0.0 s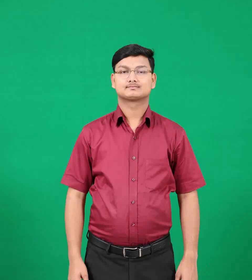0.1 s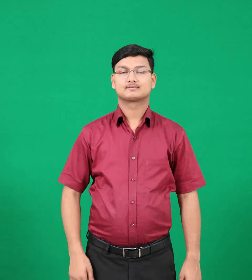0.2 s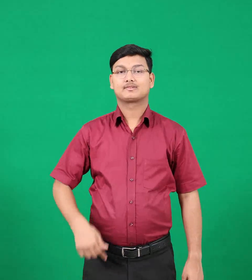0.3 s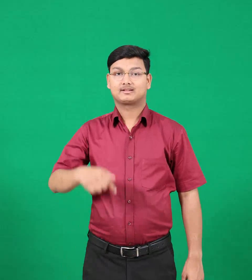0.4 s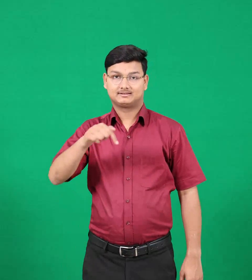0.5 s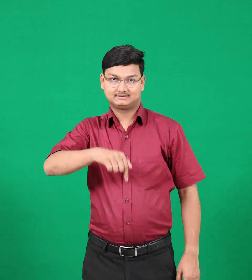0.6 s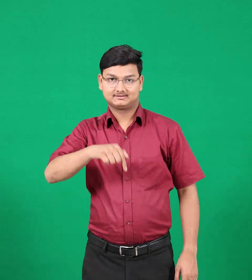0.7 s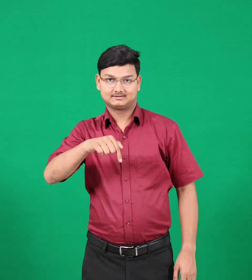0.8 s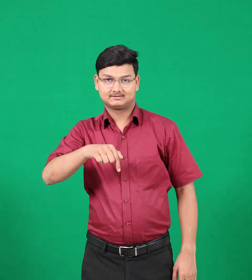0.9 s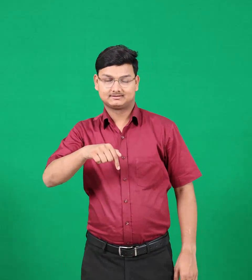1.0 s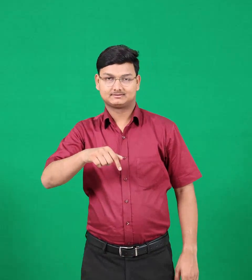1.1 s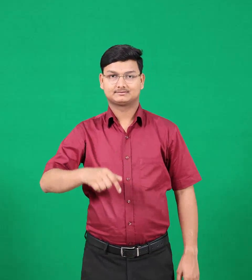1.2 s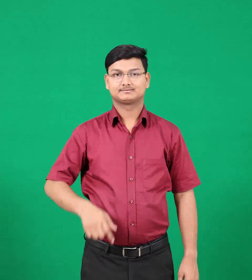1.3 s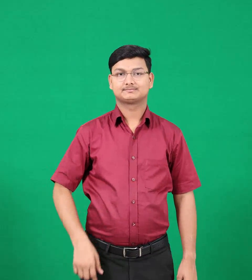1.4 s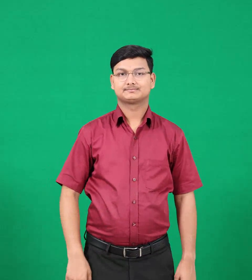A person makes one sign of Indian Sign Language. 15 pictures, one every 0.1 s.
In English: down
